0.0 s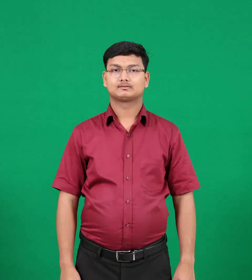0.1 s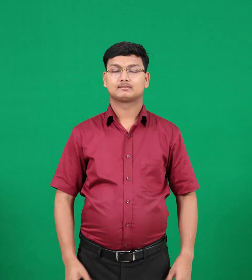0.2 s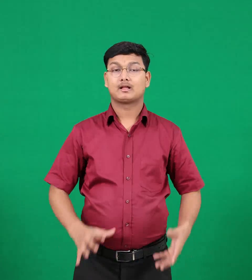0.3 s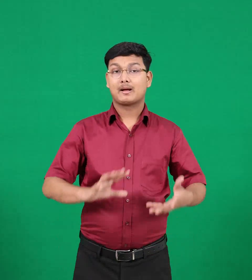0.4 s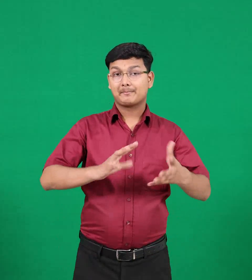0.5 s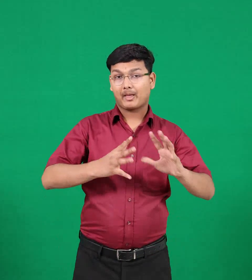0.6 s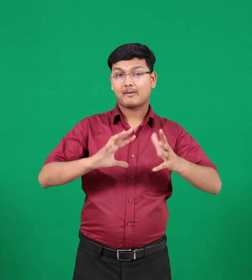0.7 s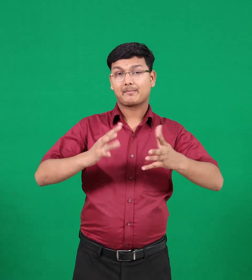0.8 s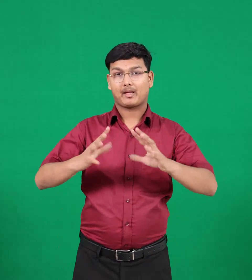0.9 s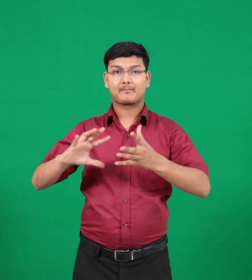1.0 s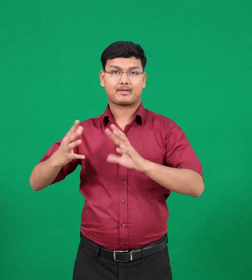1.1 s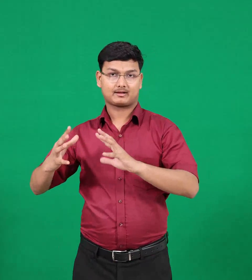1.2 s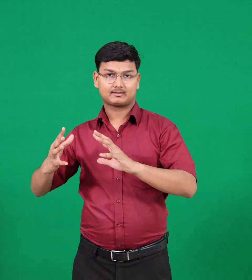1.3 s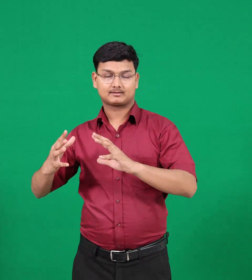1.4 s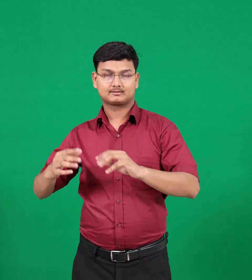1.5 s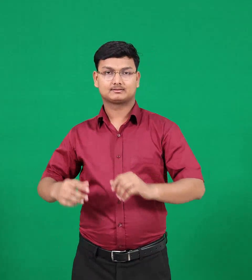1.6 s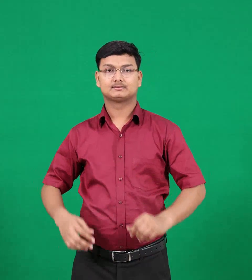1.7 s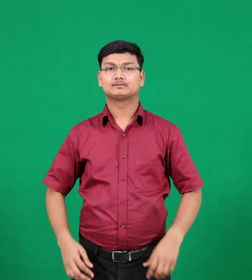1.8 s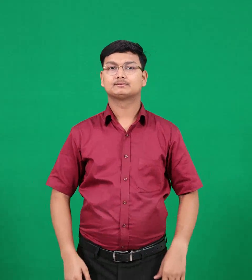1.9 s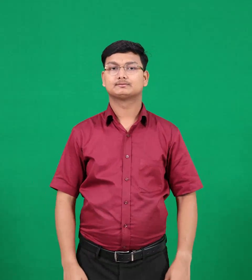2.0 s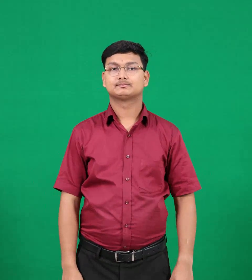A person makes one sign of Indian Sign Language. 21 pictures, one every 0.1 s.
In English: creates
